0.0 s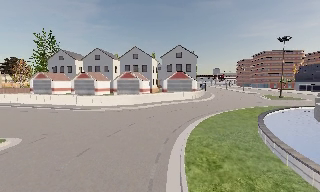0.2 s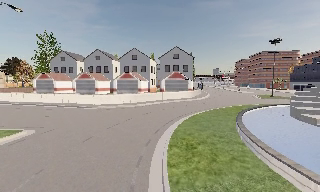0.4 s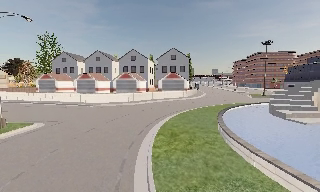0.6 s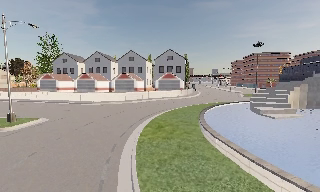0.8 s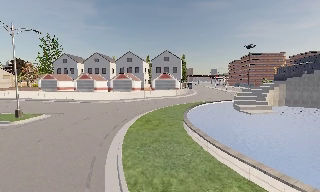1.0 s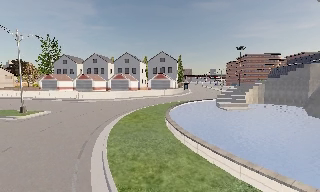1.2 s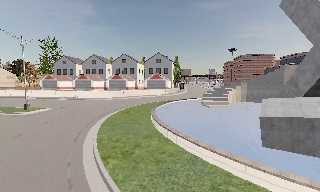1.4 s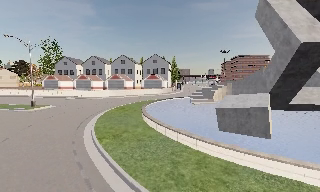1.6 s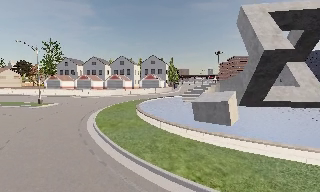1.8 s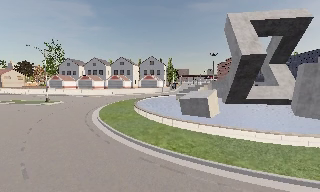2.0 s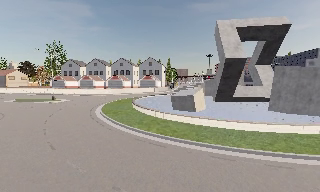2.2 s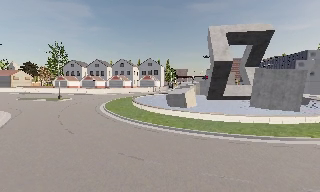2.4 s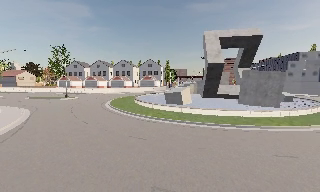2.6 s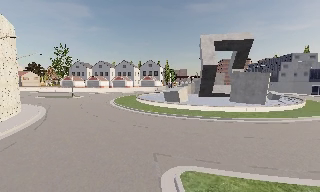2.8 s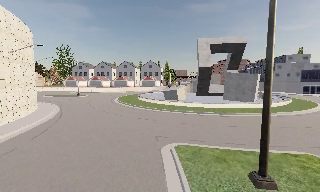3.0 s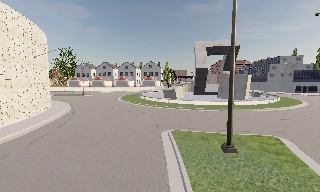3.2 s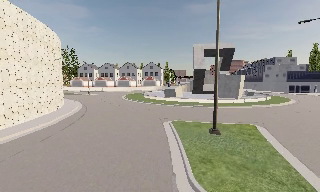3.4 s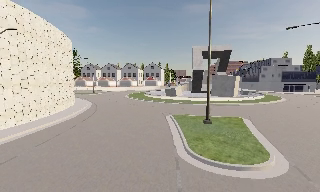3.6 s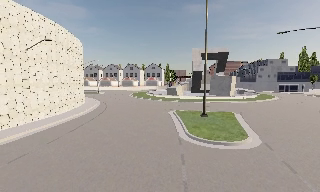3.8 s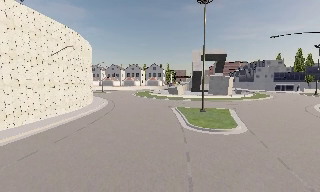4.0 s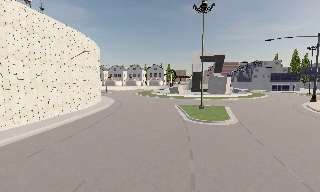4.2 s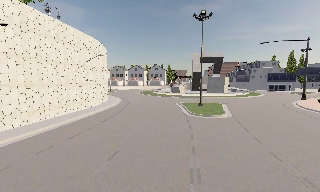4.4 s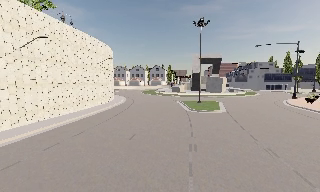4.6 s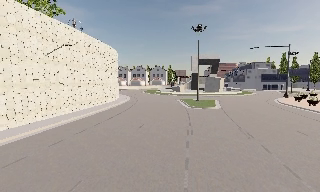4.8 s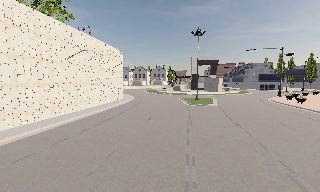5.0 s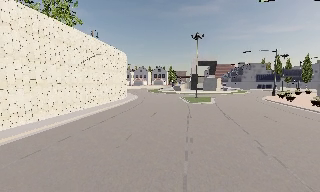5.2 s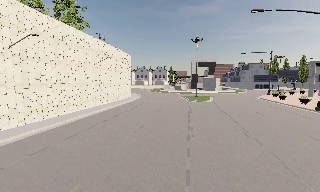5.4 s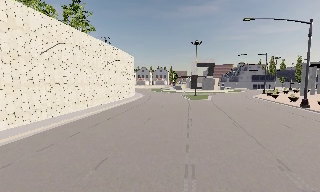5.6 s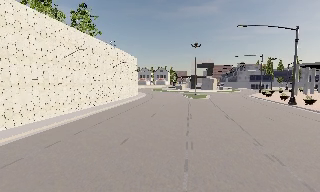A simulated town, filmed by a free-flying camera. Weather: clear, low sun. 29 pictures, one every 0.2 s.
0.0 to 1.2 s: The camera travels backward and to its right, about 12 m, so what stands in front gets smaller.
1.2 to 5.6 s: The camera travels backward, about 50 m, so what stands in front gets smaller.
The film runs forward here.
